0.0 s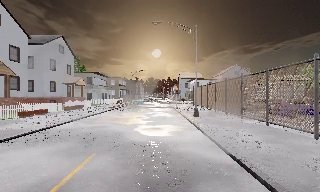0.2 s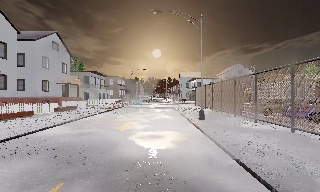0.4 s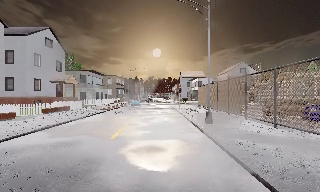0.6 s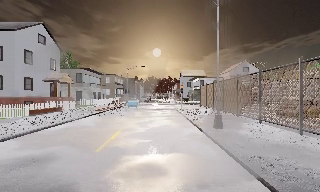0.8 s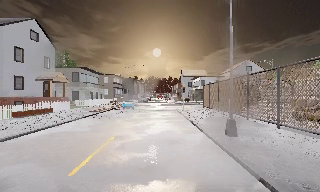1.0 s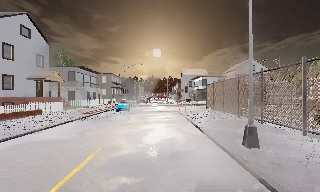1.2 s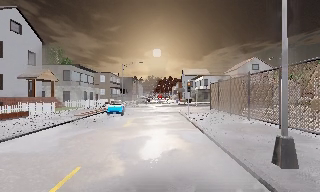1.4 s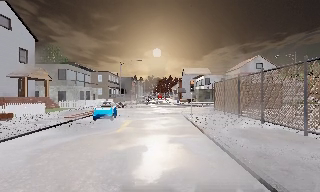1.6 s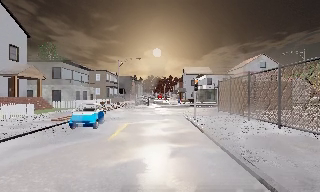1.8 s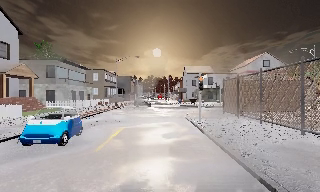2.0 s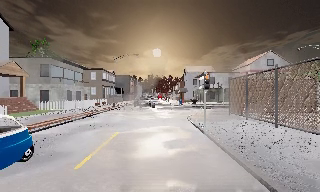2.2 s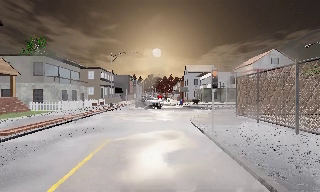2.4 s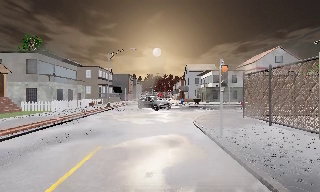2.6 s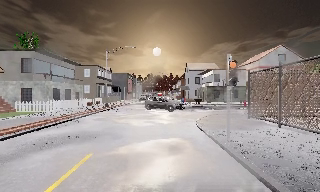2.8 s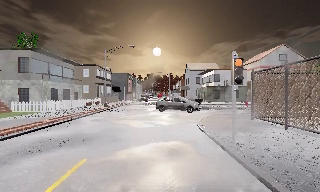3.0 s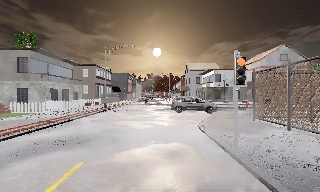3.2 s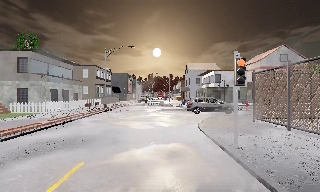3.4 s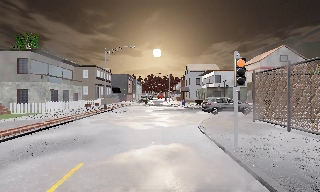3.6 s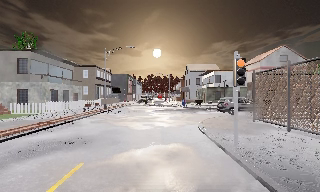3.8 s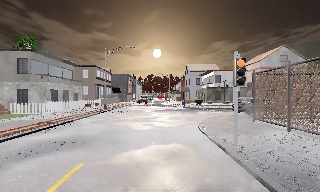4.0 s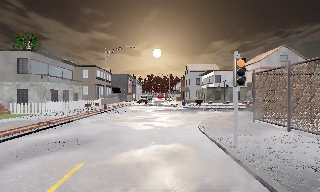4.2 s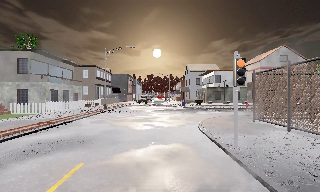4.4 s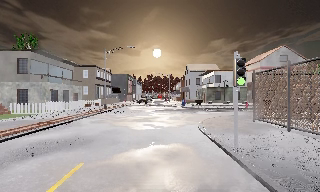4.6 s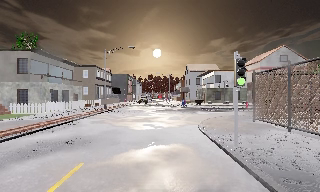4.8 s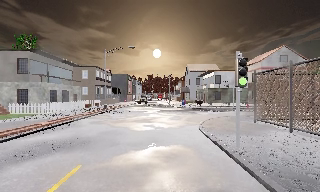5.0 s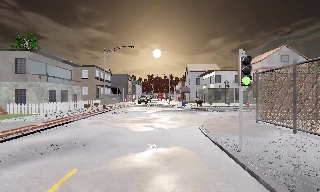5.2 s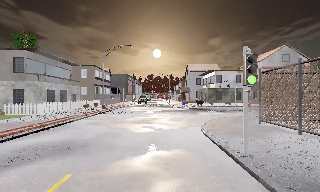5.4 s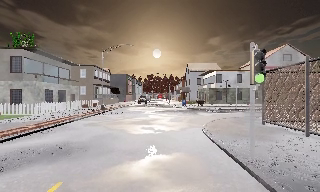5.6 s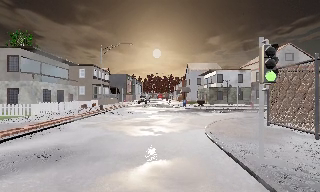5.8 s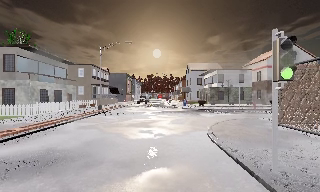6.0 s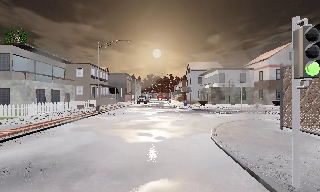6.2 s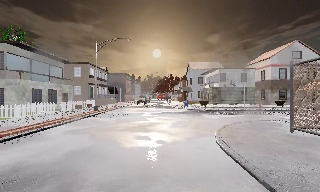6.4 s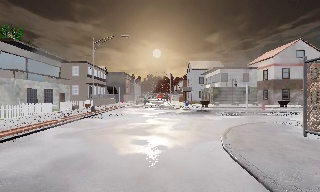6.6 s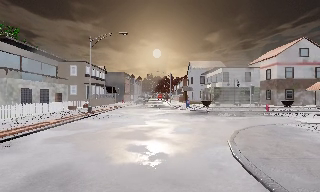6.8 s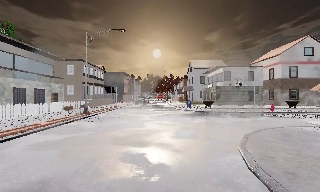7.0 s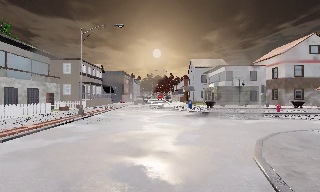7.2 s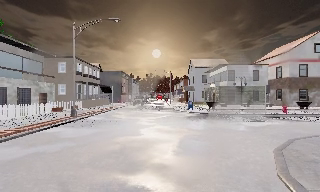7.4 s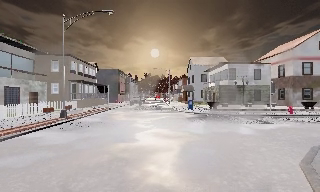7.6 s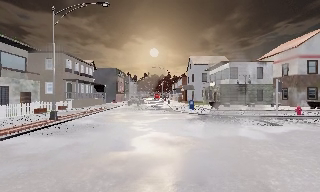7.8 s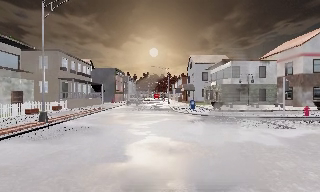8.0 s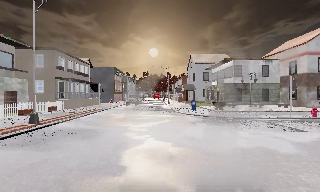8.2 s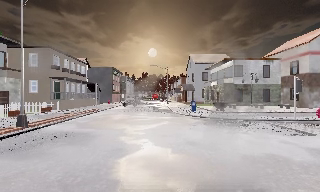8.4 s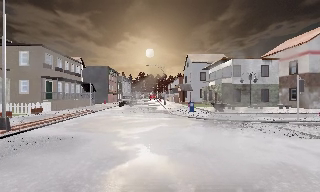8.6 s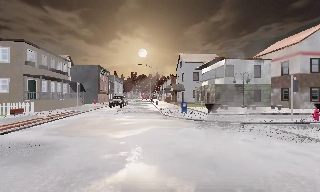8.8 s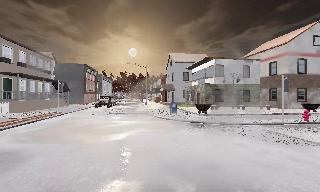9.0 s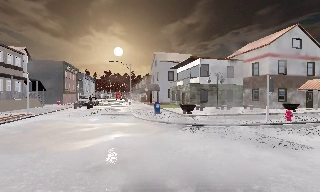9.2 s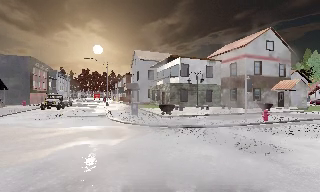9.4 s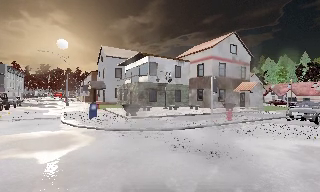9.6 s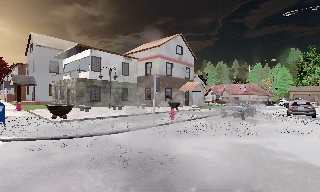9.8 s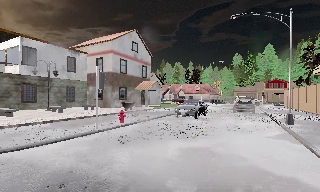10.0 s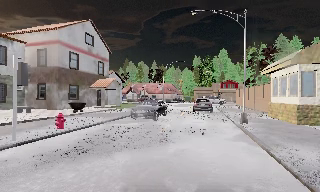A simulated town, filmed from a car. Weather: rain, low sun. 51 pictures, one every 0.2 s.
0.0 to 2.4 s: The camera travels forward, about 17 m, so what stands in front looms larger.
2.4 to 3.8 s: The camera travels forward, about 1.5 m, so what stands in front looms larger. It loses speed.
3.8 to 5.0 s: The camera shifts only a little, or ends up much as it began.
5.0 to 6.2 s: The camera travels forward, about 2.5 m, so what stands in front looms larger. It gains speed.
6.2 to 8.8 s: The camera travels forward, about 10 m, so what stands in front looms larger.
8.8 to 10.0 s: The scene slides to the left, as the camera pans about 65 degrees to its right. It travels forward and to its right, about 7 m.
The film runs forward here.
